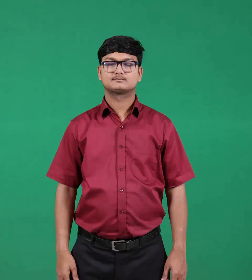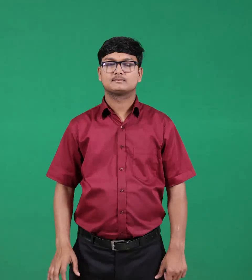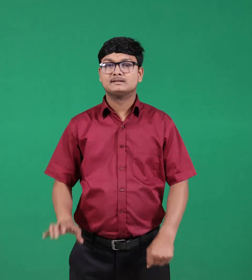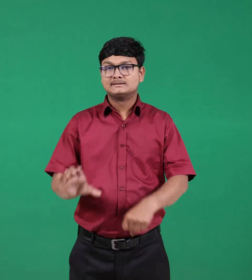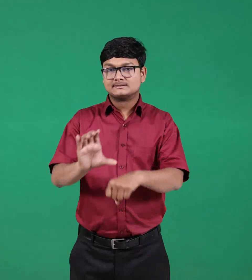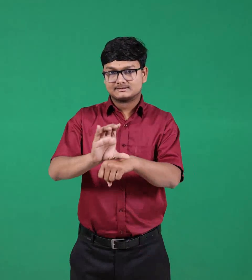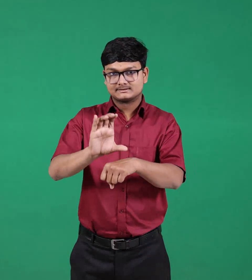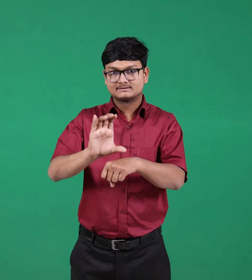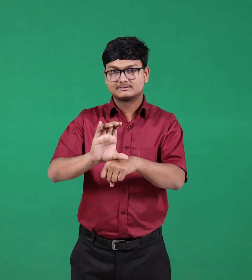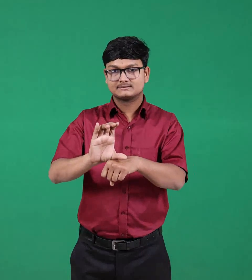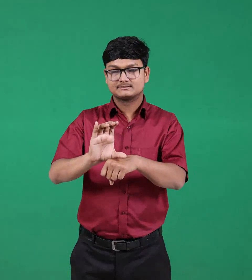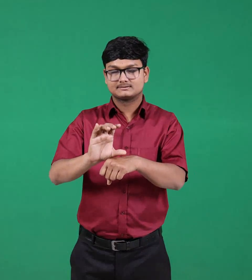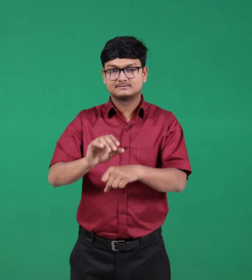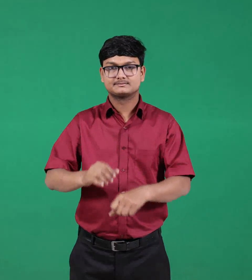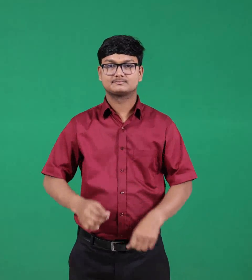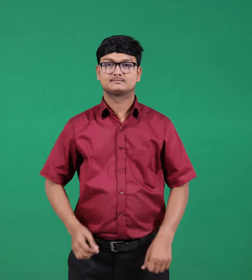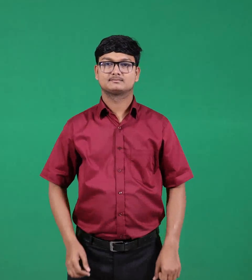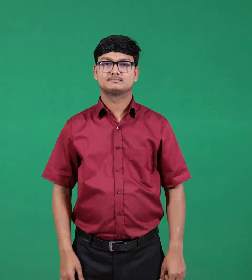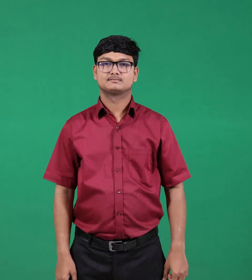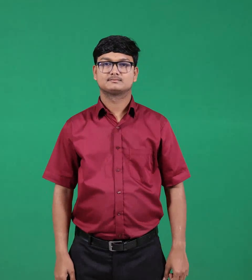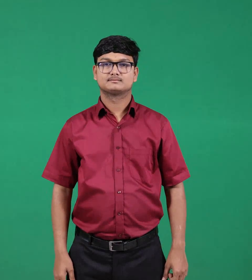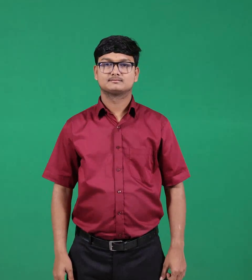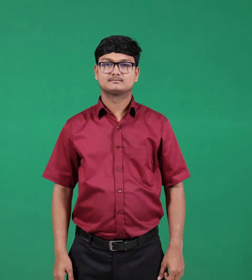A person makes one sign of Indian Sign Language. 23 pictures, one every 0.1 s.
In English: church
